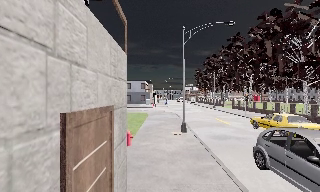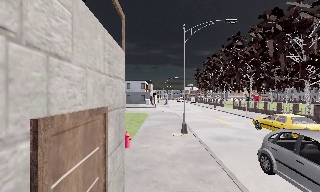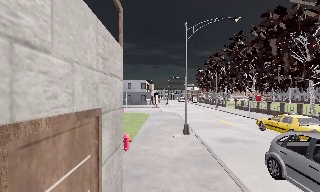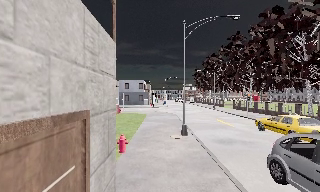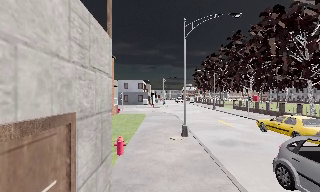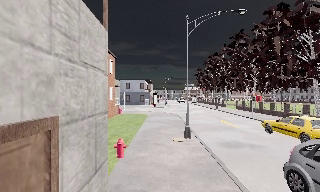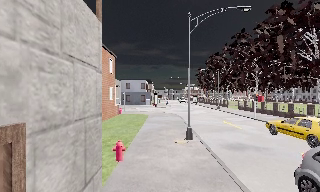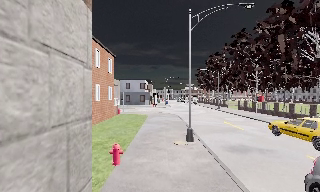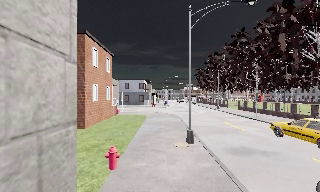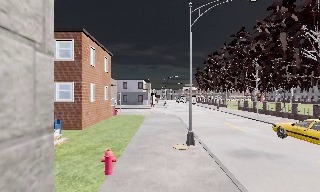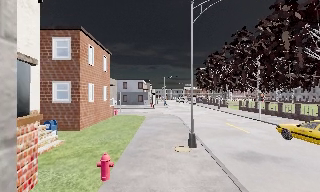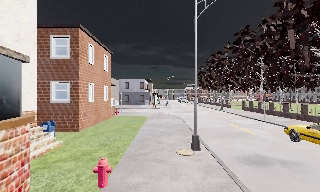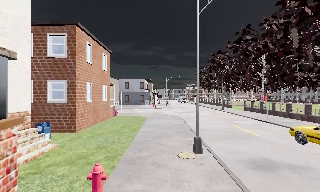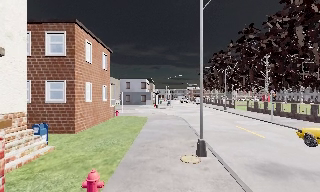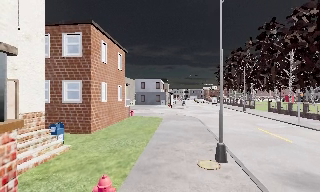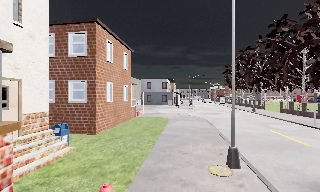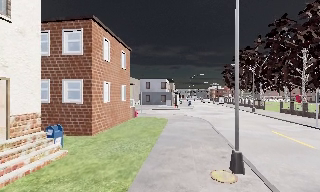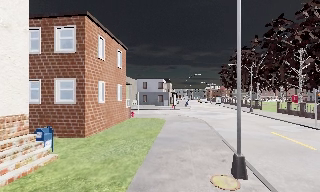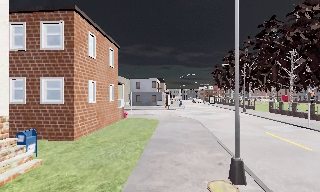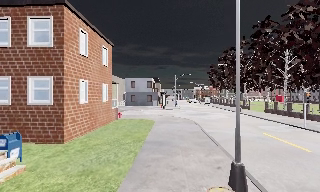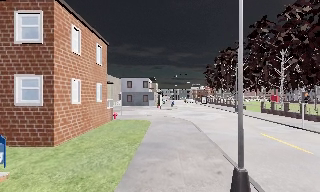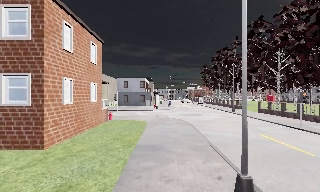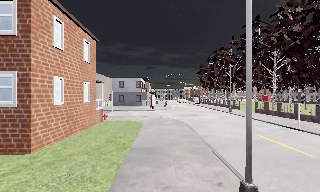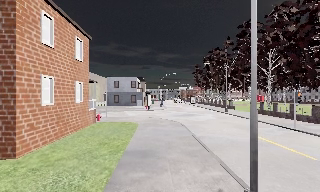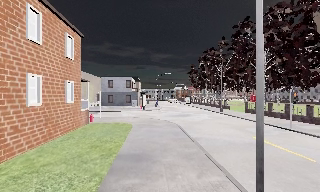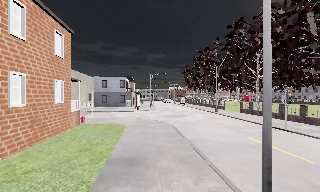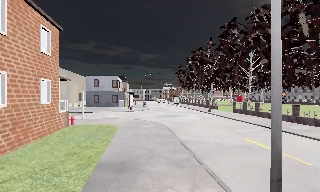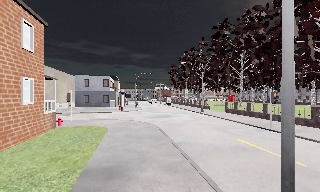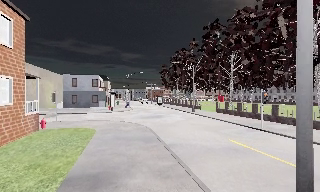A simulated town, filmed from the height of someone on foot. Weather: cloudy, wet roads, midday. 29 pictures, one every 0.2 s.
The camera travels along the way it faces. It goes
forward.
0.0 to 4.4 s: The camera travels forward, about 8 m, so what stands in front looms larger.
4.4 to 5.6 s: The camera swings to its right by about 15 degrees, and the scene slides to the left. It travels forward, about 2.5 m, so what stands in front looms larger.
The film runs forward here.
